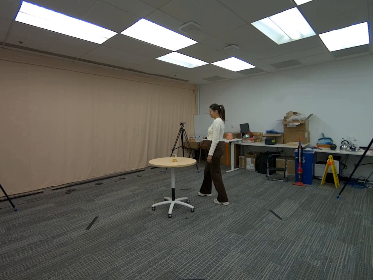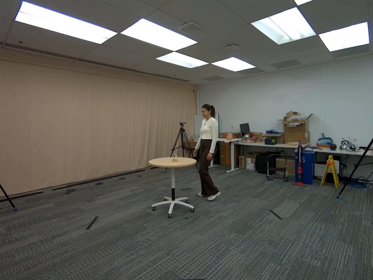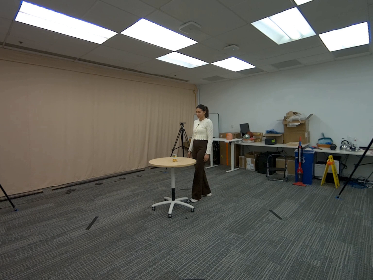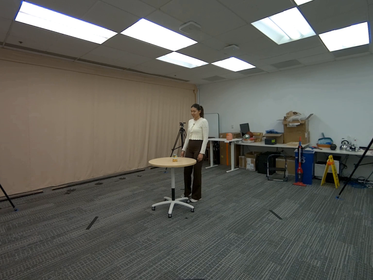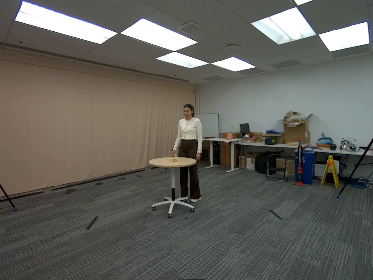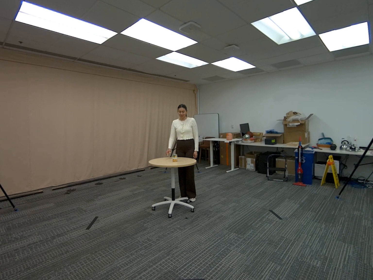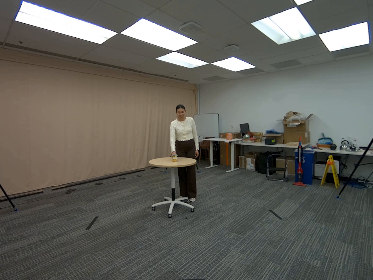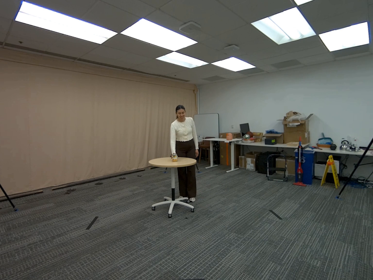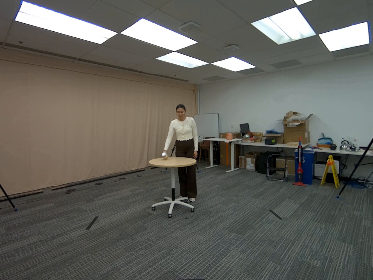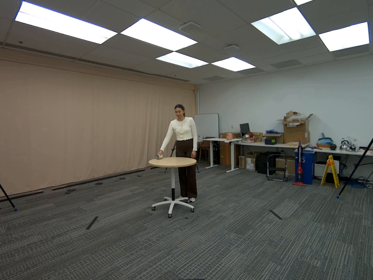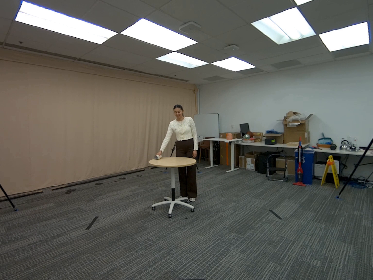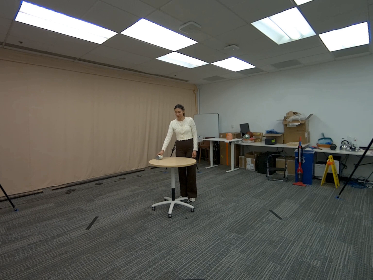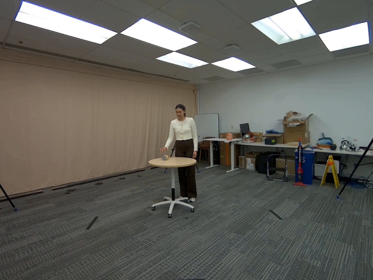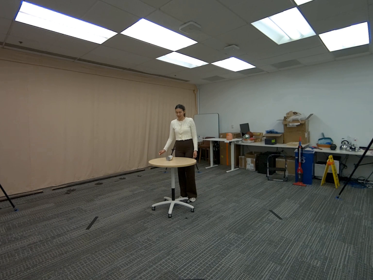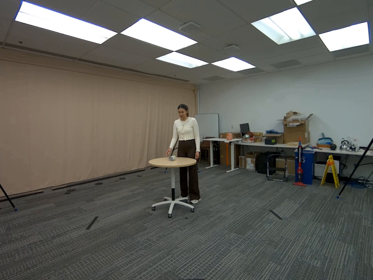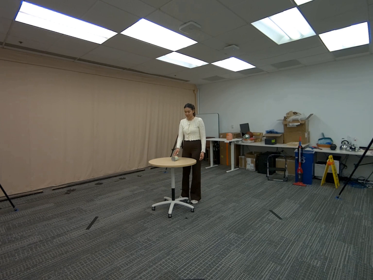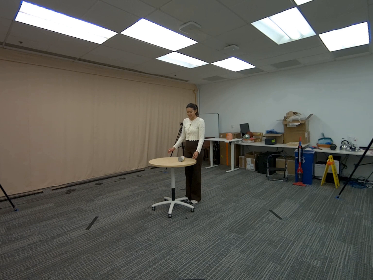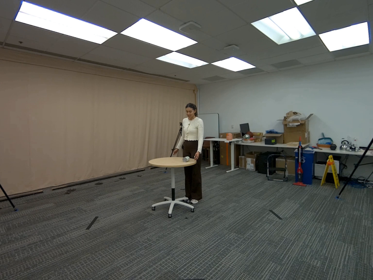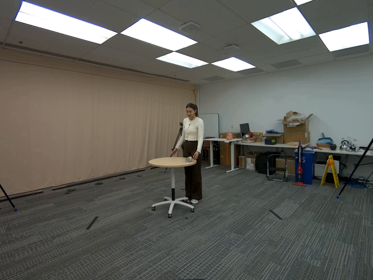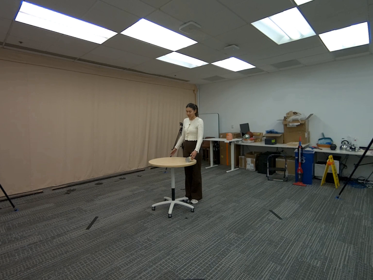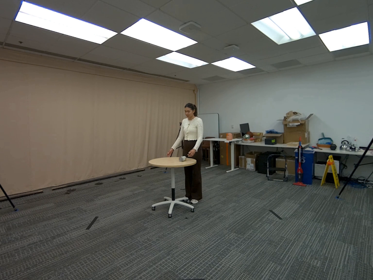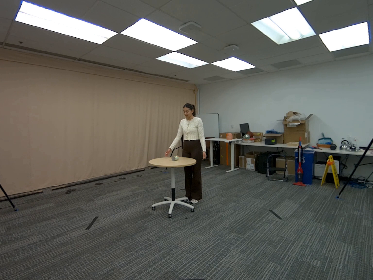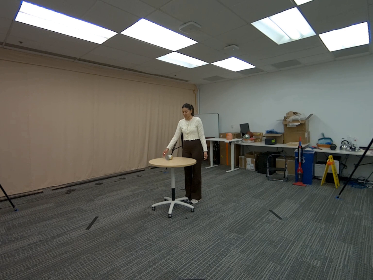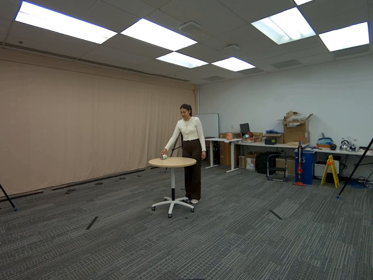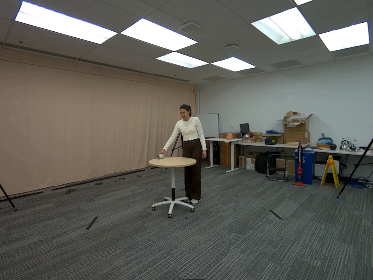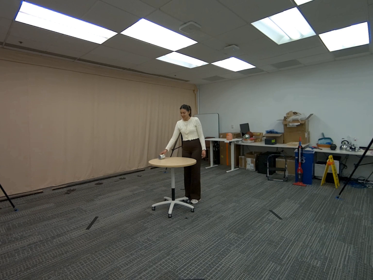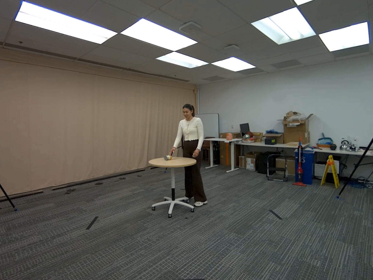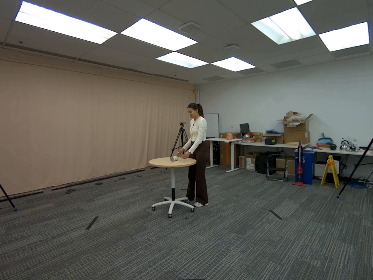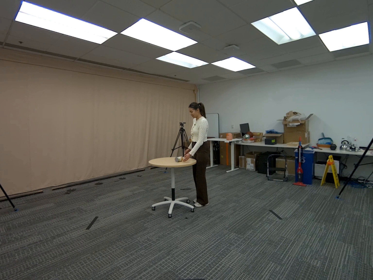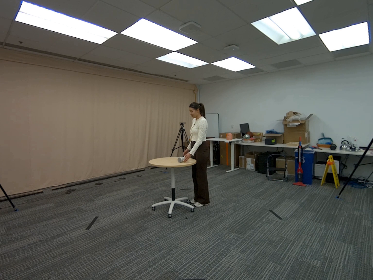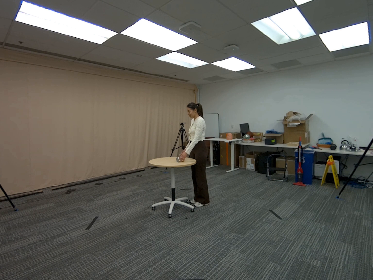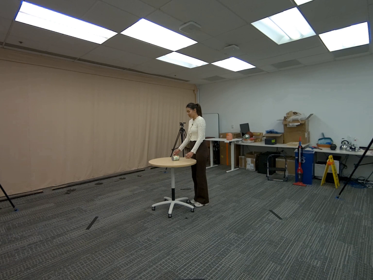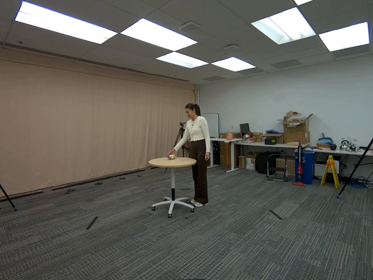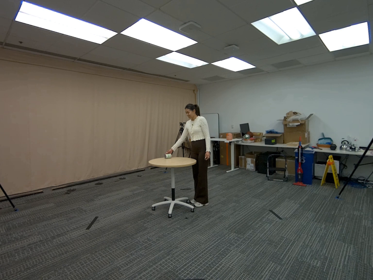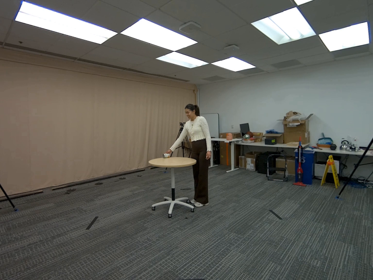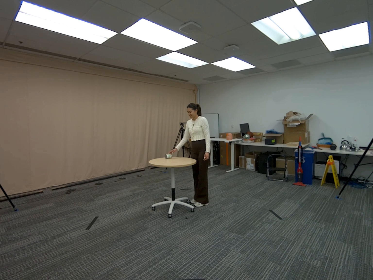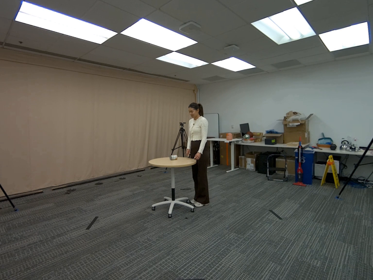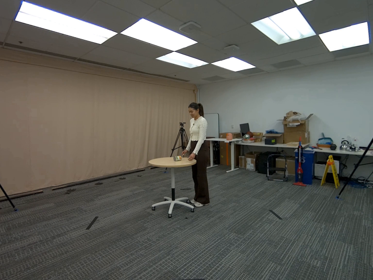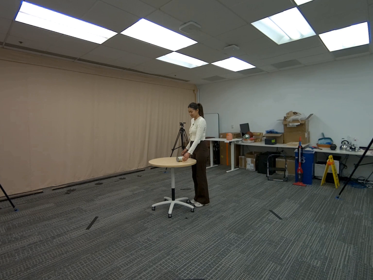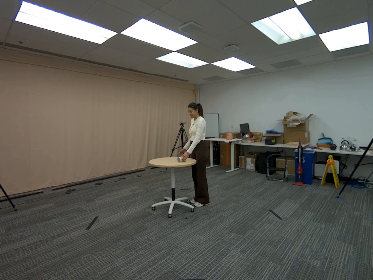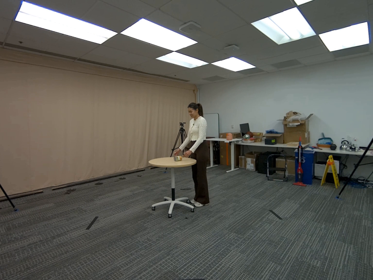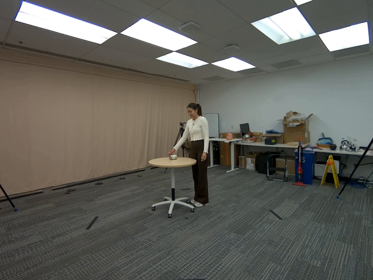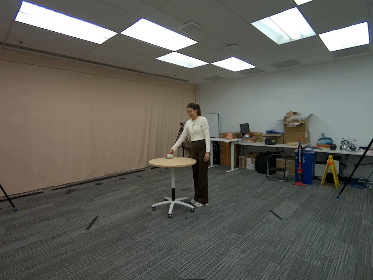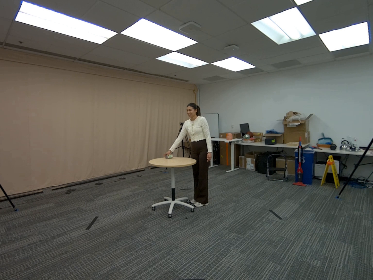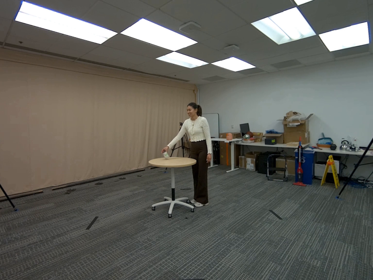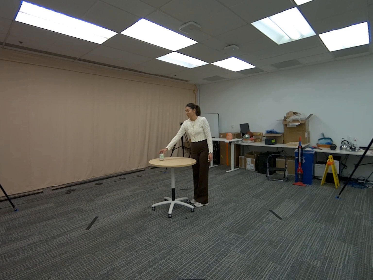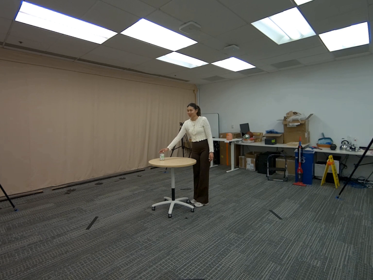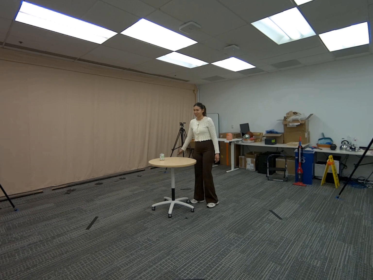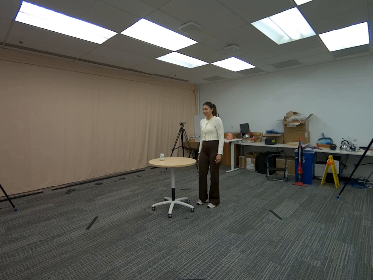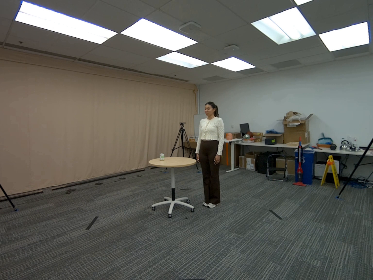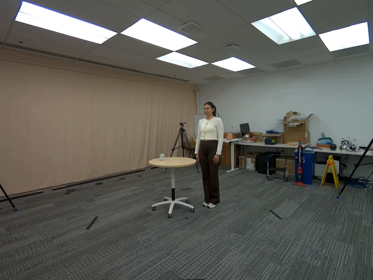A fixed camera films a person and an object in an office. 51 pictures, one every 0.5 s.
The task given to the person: Walk up to the round table and lay the corn can on its side. Gently push the corn can so that it rolls on the round table. Don't let the corn can fall off the table. Place right up on the round table when done.
